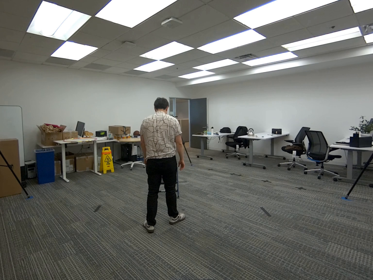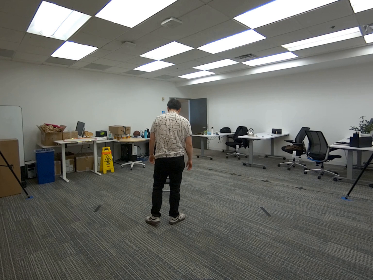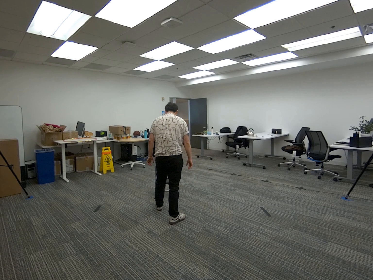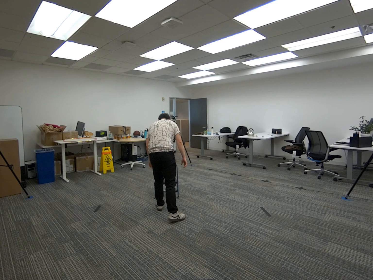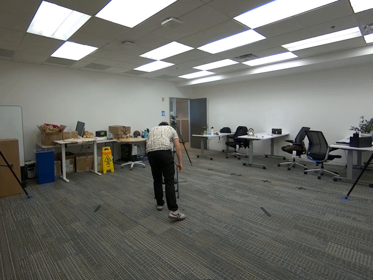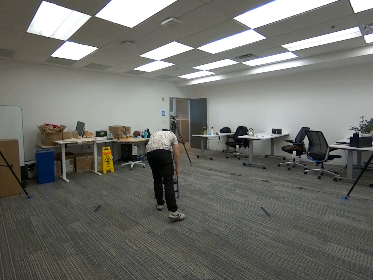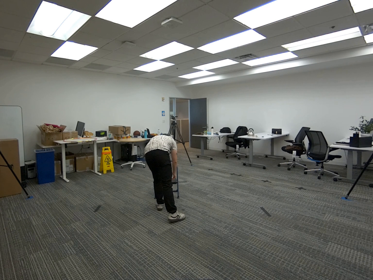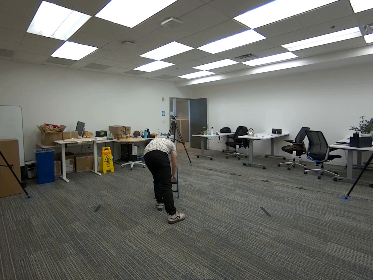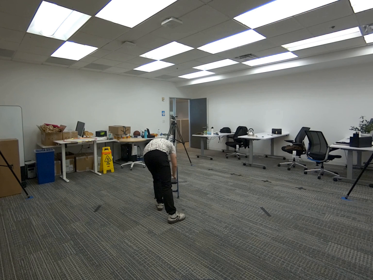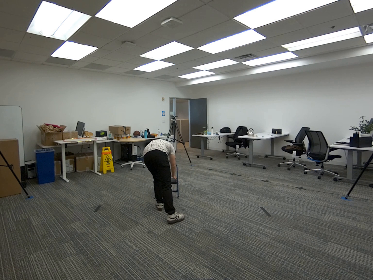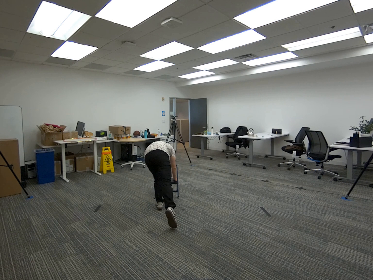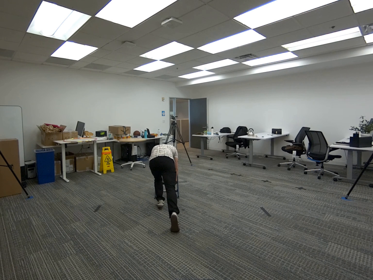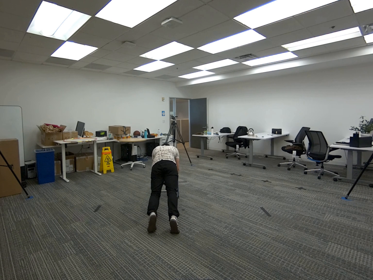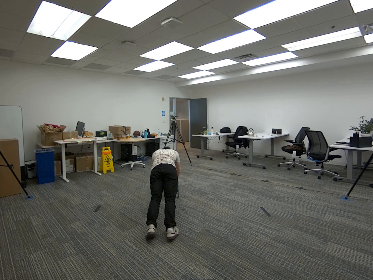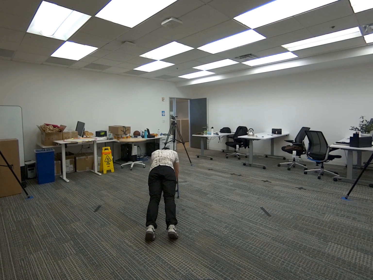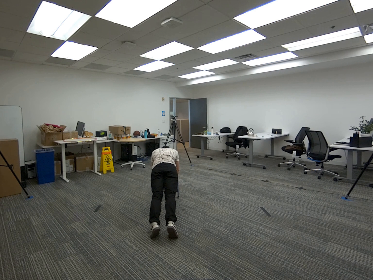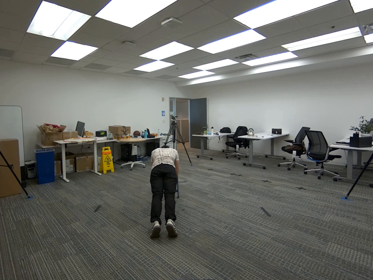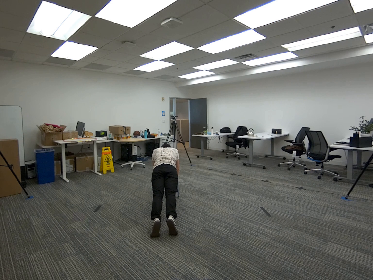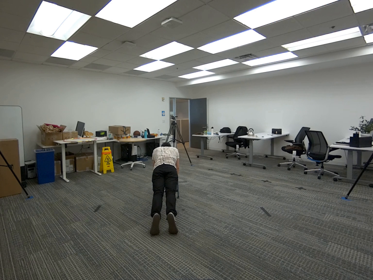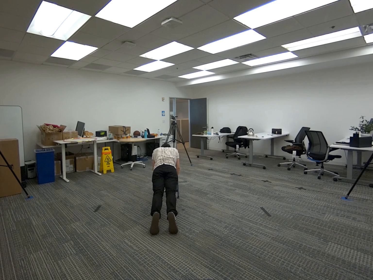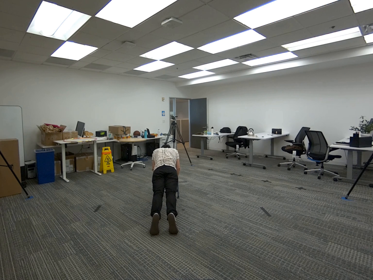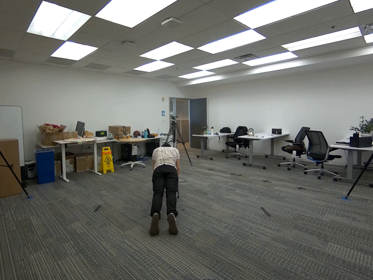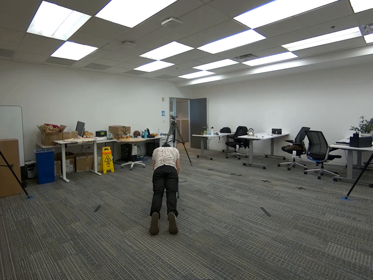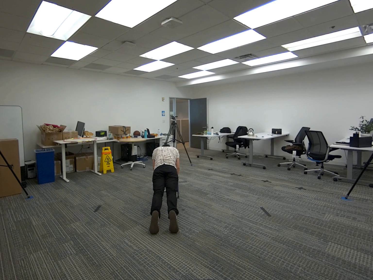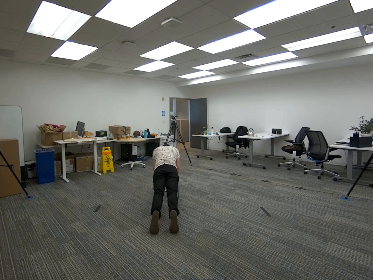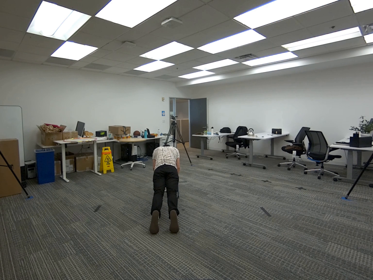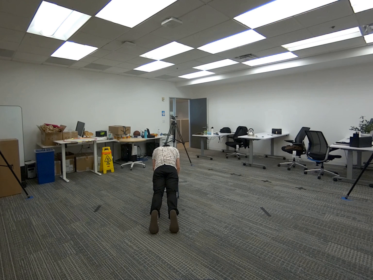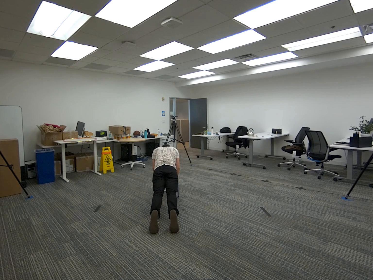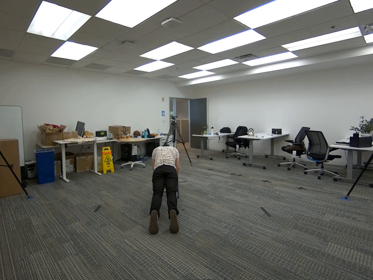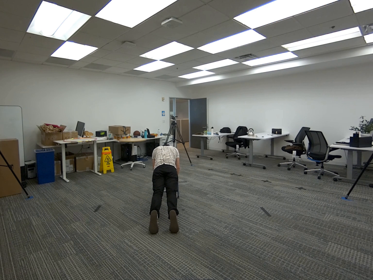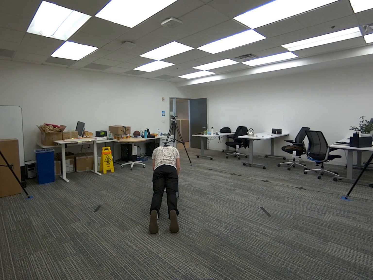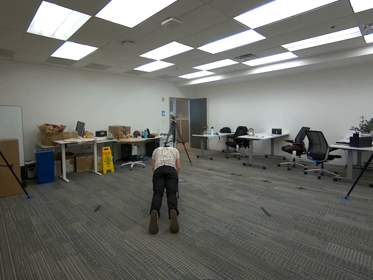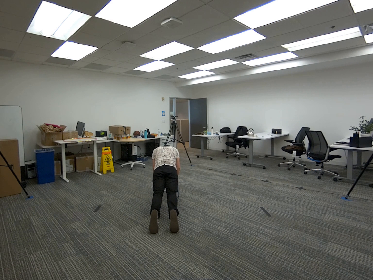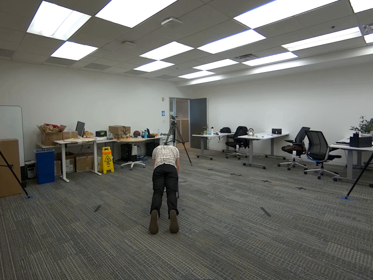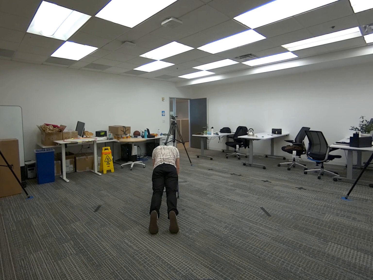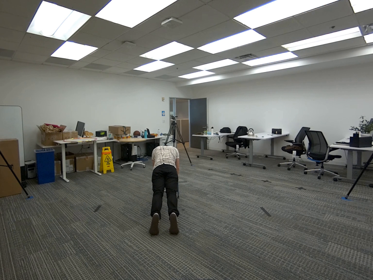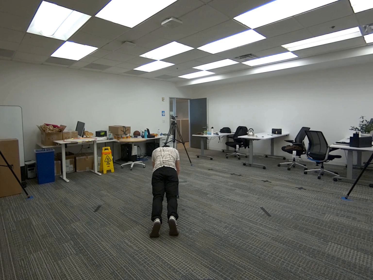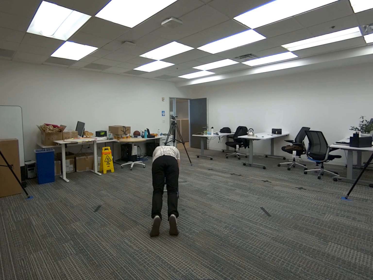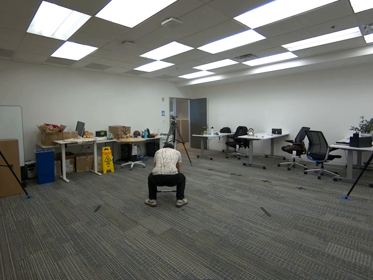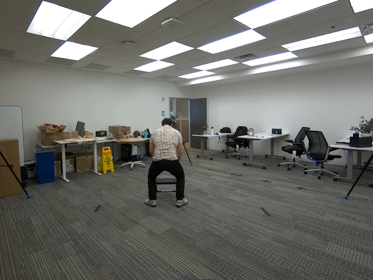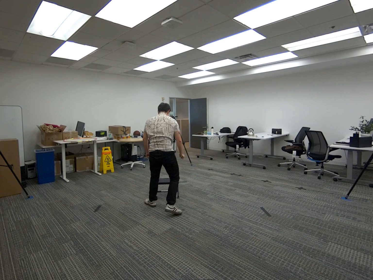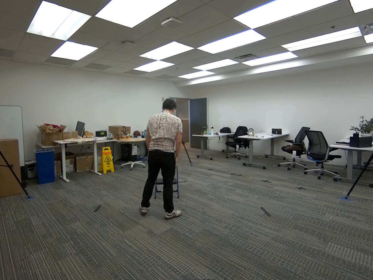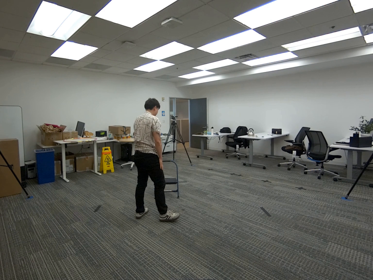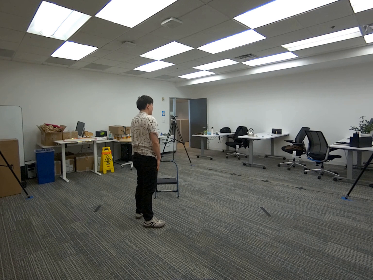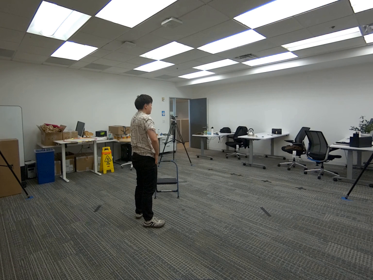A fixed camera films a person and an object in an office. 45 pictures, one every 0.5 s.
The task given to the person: Walk over to the step ladder and hold onto the step ladder as you proceed to do a plank. Hold the plank for ~10 sec.
